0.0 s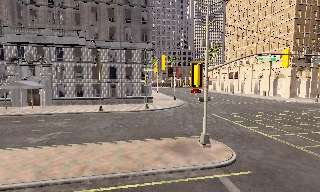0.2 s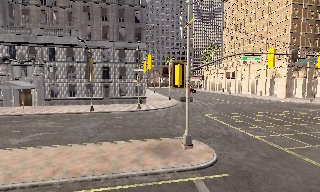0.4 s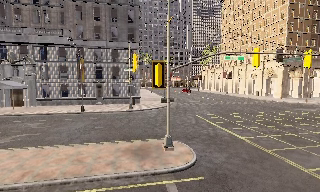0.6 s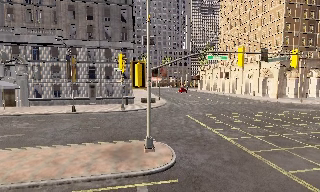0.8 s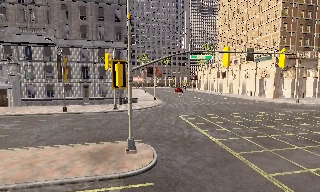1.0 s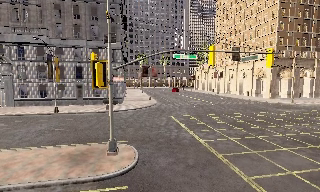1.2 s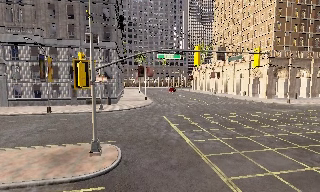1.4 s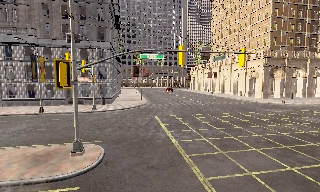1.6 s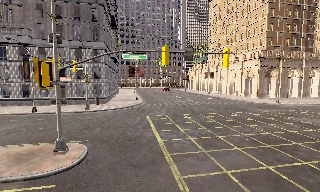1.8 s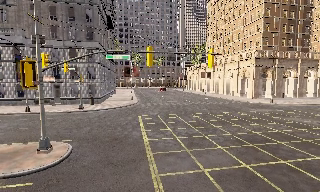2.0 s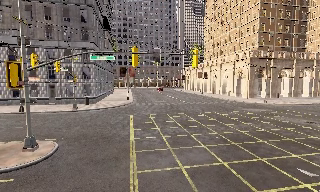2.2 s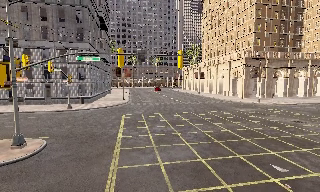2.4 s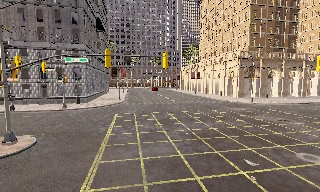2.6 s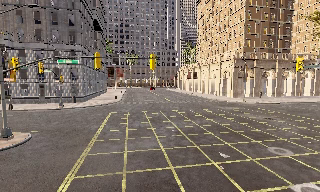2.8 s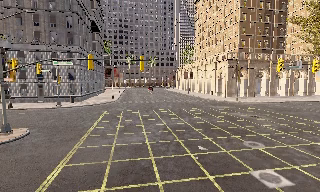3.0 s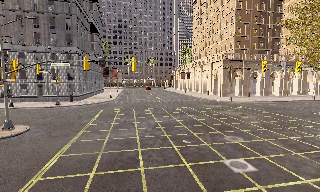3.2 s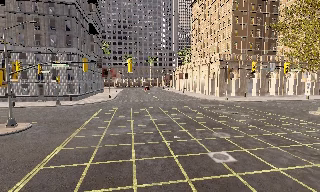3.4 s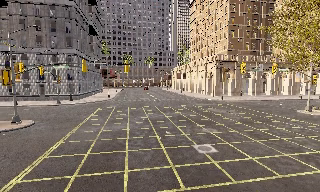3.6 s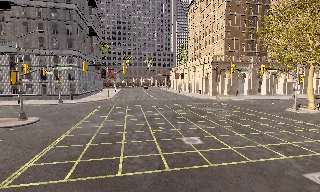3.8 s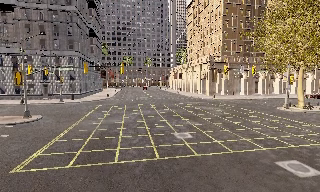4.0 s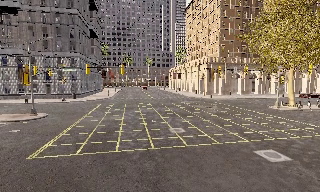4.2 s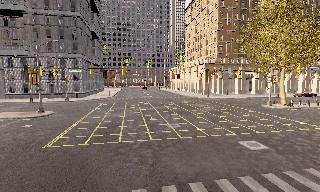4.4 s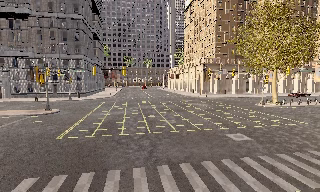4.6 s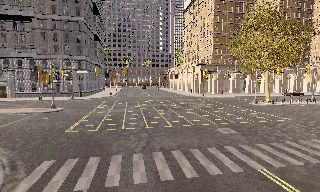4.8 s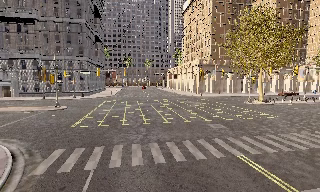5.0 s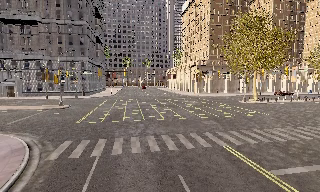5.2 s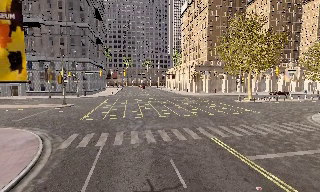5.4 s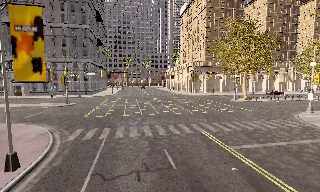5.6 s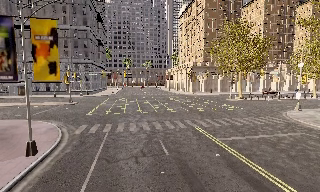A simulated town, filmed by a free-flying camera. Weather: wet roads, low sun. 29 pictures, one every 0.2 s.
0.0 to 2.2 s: The camera travels to its right, about 10 m, so close, fixed things drift to the left.
2.2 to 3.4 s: The camera travels backward and to its right, about 7 m, so what stands in front gets smaller.
3.4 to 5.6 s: The camera travels backward, about 14 m, so what stands in front gets smaller.
The film runs forward here.
